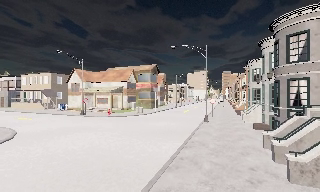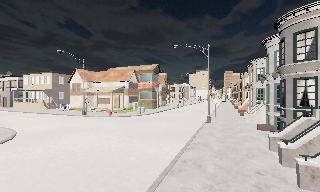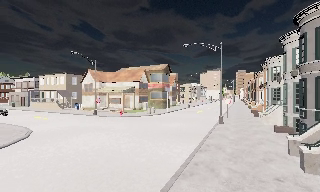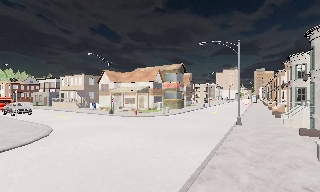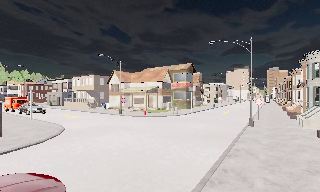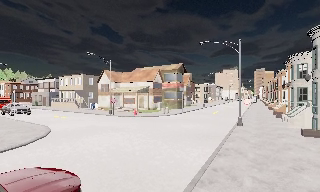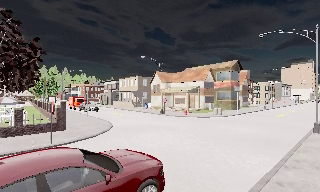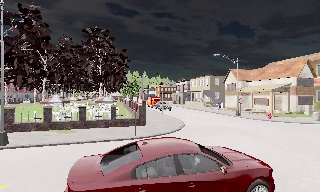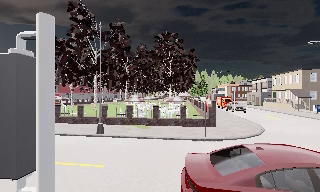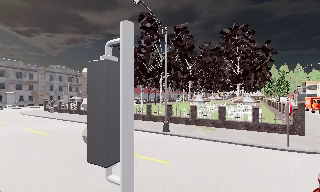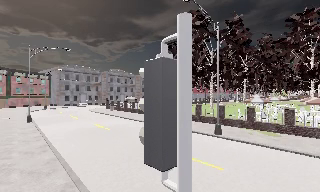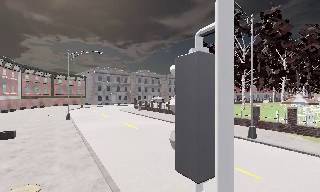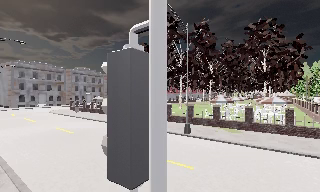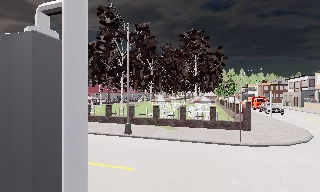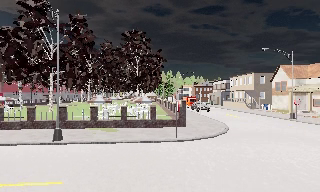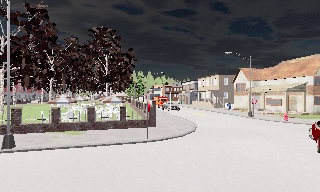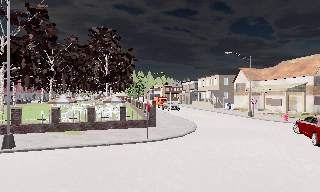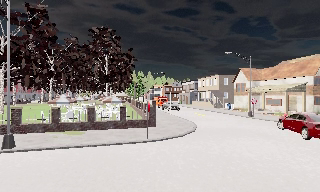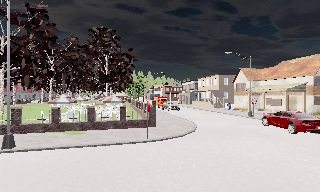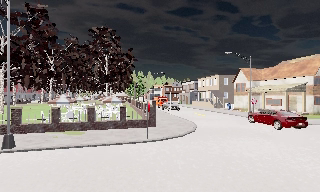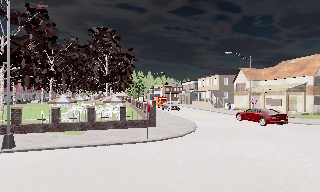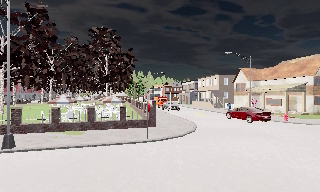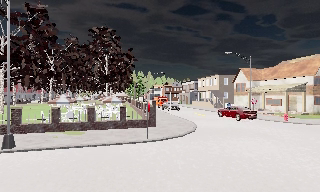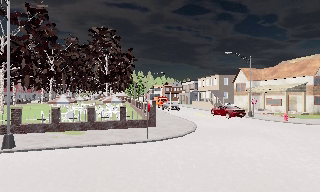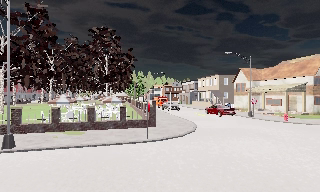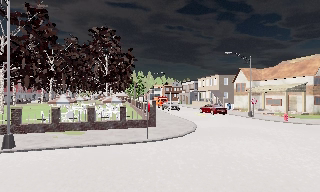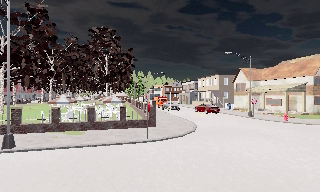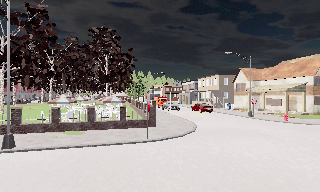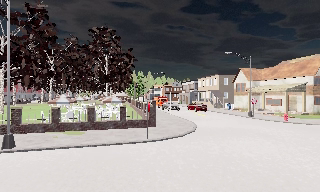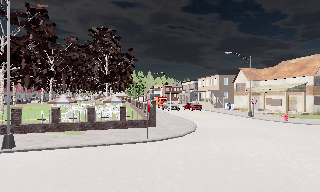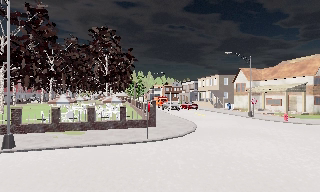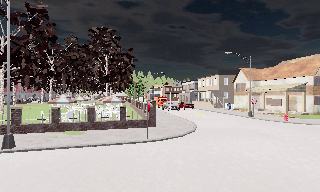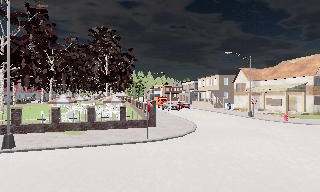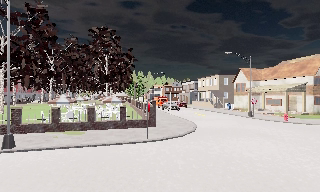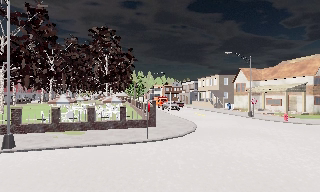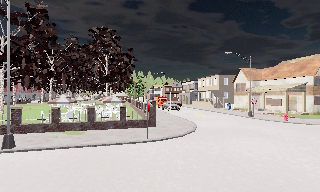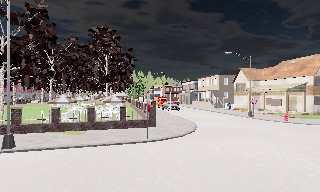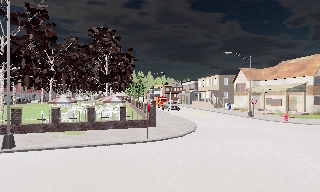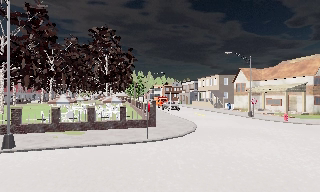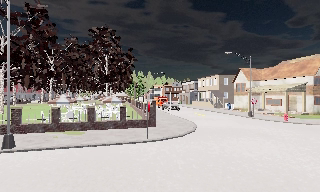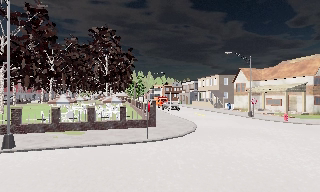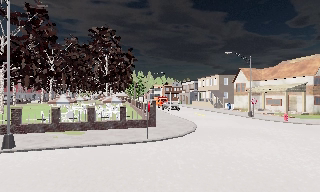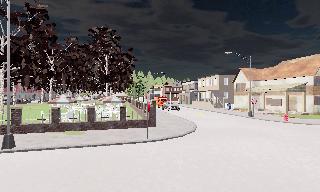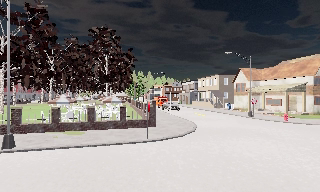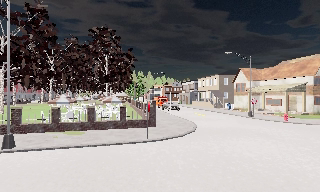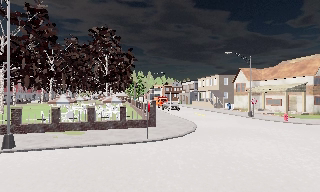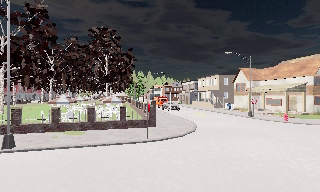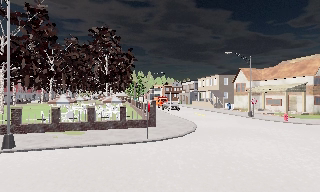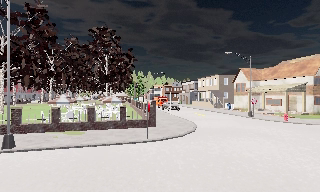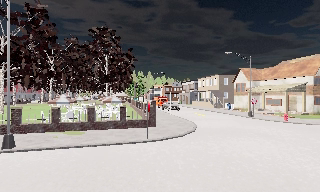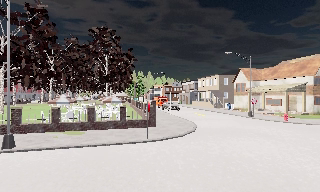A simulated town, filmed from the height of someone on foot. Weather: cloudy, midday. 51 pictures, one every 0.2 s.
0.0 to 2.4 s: The scene slides to the right, as the camera pans about 105 degrees to its left. It travels forward, about 1.5 m.
2.4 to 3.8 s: The camera pans to its right, which is clockwise from overhead, by about 50 degrees.
3.8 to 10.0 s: The camera keeps its place and its aim.
The film runs forward here.
